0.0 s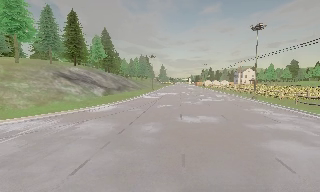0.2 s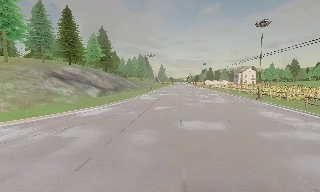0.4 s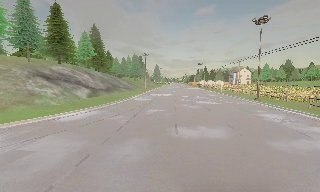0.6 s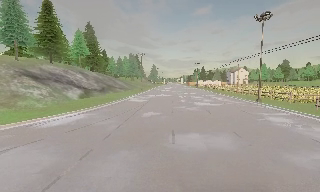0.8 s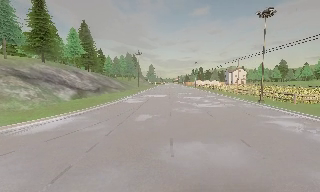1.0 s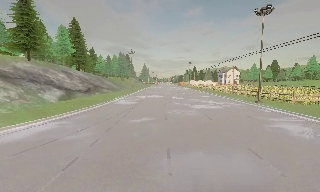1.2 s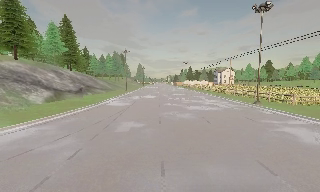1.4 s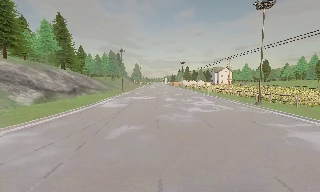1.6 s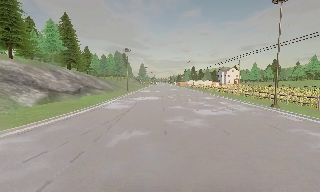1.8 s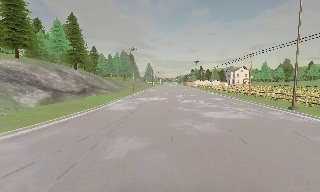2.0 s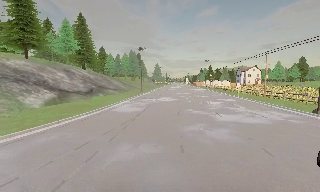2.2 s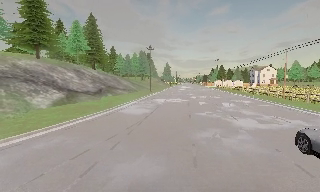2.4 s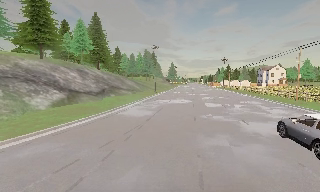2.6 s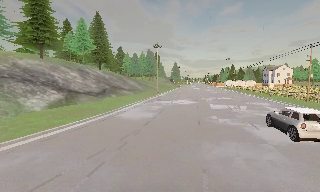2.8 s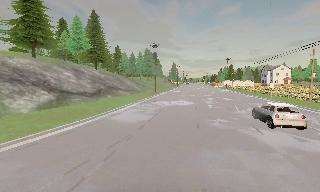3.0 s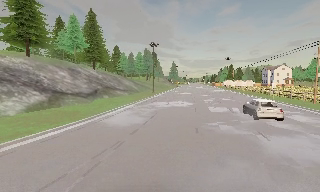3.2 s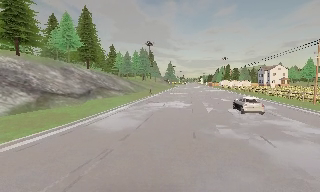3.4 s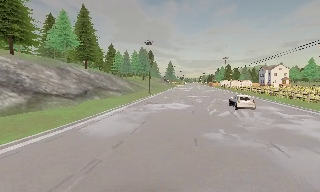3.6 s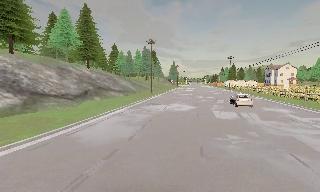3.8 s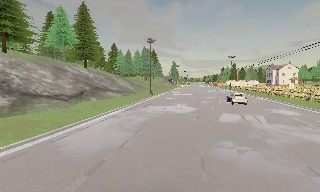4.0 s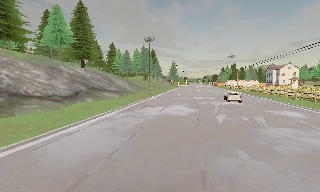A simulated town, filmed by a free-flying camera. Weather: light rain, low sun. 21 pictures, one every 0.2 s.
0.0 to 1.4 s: The camera travels forward, about 10 m, so what stands in front looms larger.
1.4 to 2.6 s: The scene slides to the right, as the camera pans about 15 degrees to its left. It travels forward, about 7 m, so what stands in front looms larger.
2.6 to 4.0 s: The camera travels forward, about 7 m, so what stands in front looms larger.
The film runs forward here.
